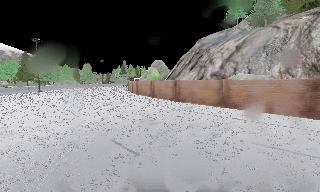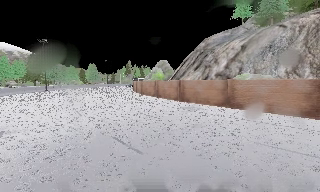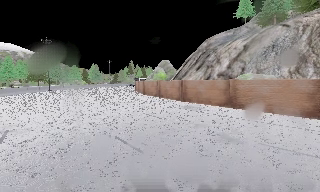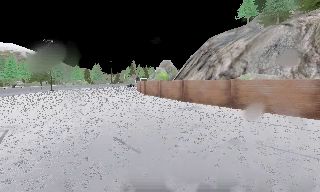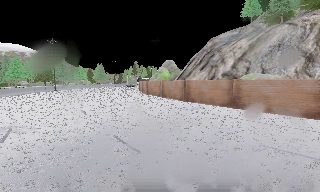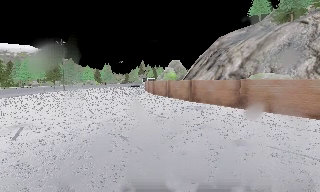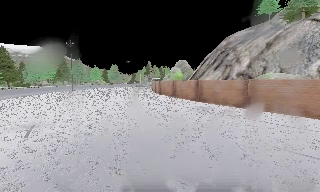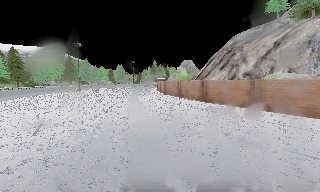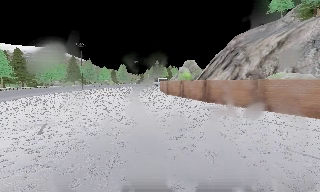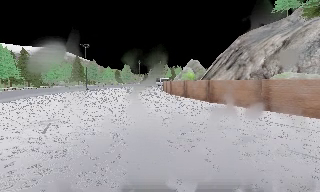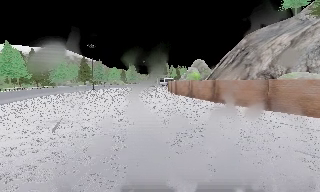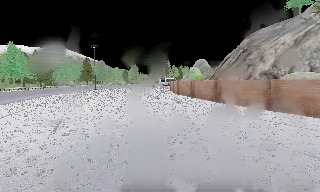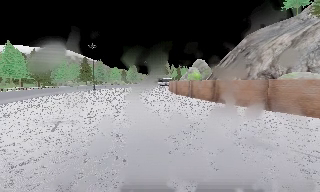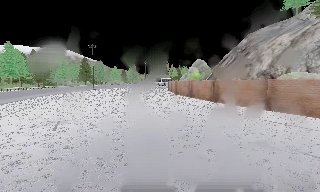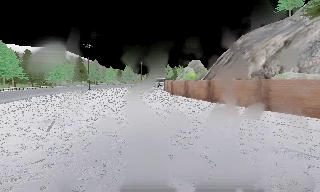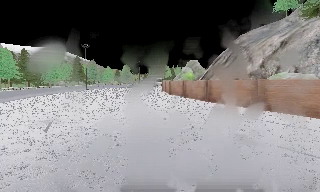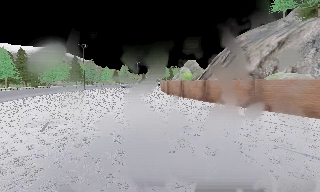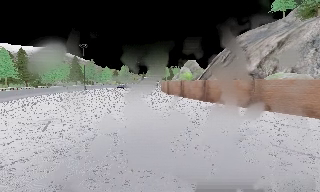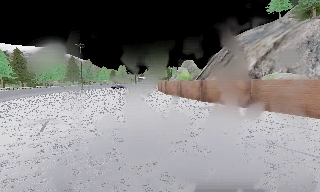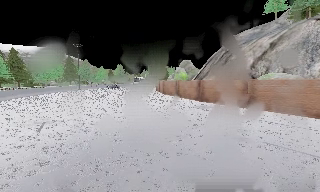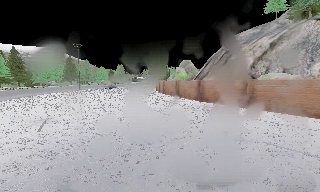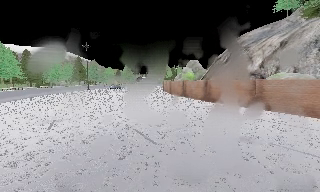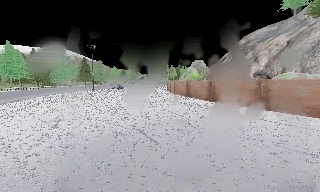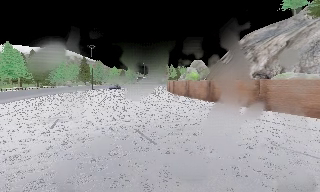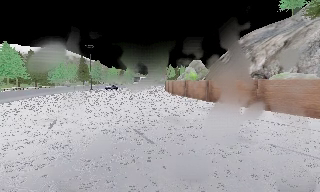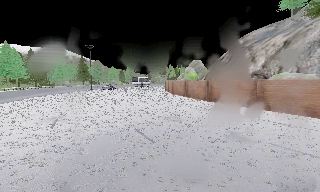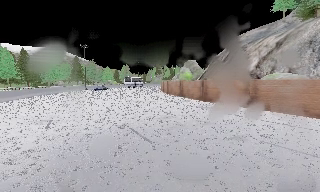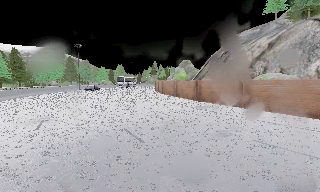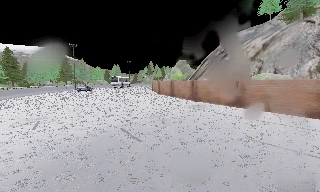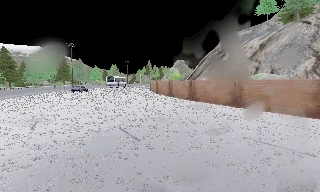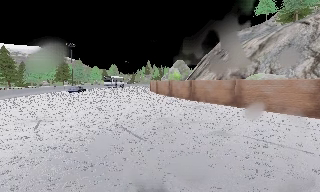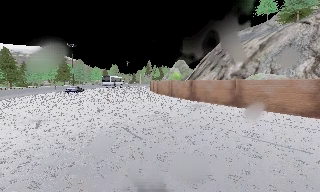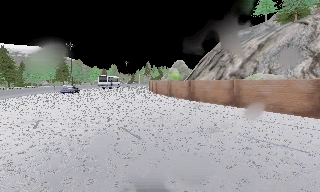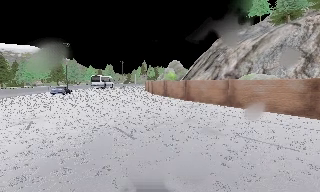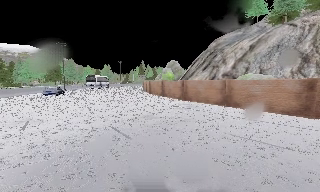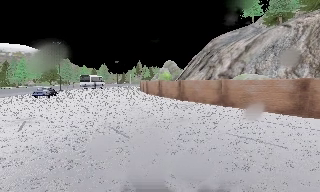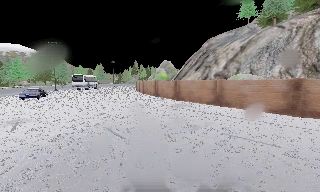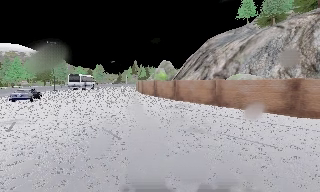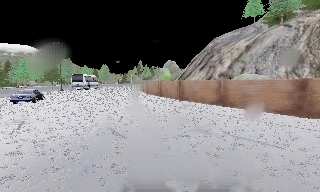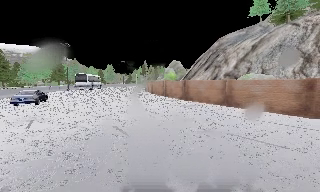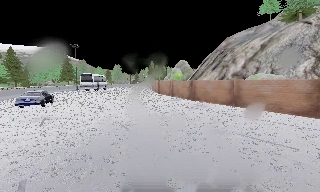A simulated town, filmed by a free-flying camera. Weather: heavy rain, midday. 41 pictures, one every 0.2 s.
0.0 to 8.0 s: The camera travels backward and to its right, about 2 m, so what stands in front gets smaller.
The film runs backward here.
